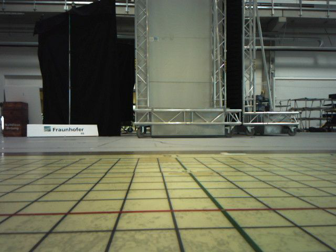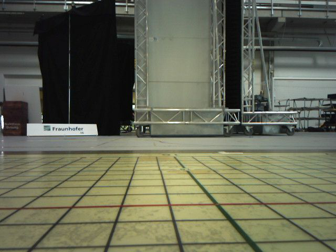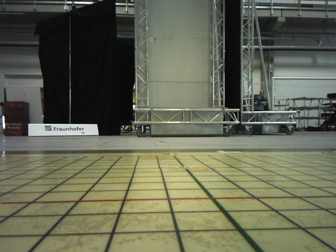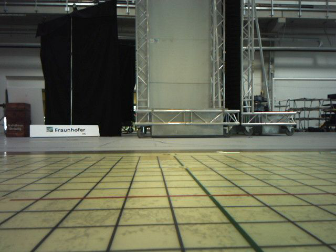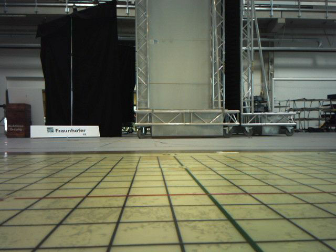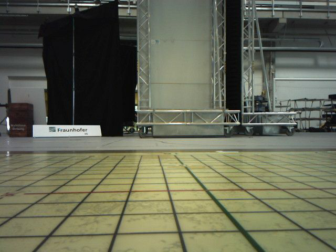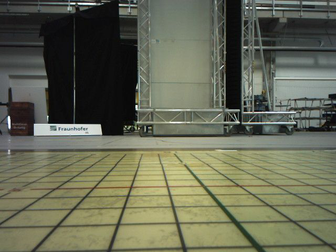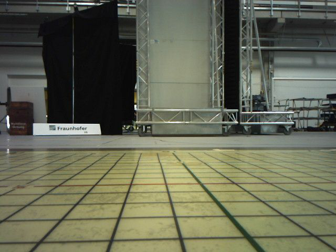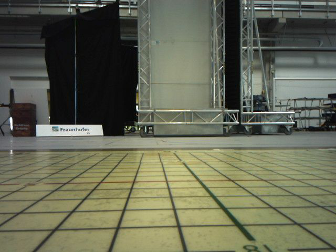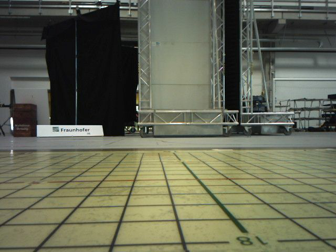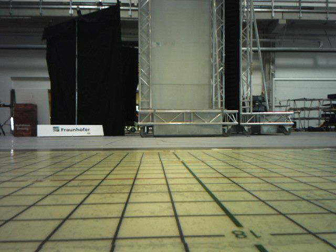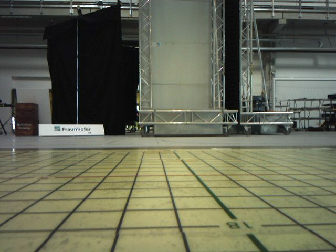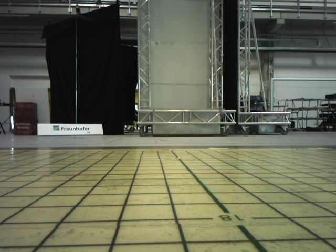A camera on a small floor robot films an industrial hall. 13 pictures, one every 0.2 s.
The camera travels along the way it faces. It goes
backward.
0.0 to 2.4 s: The camera travels backward, about 0.4 m, so what stands in front gets smaller.
The film runs backward here.
